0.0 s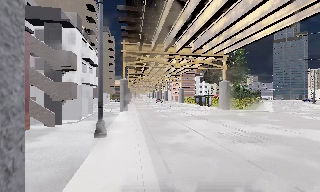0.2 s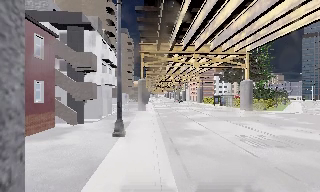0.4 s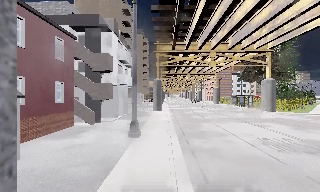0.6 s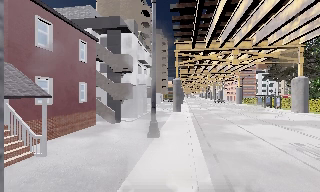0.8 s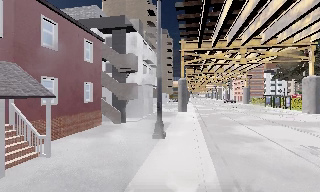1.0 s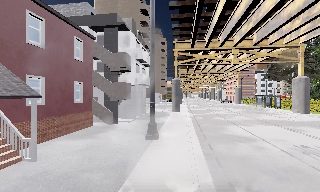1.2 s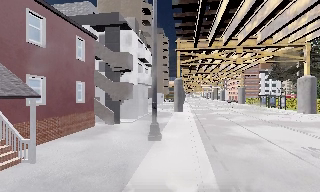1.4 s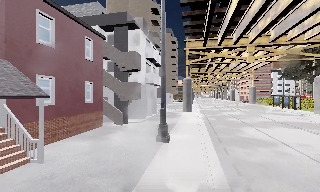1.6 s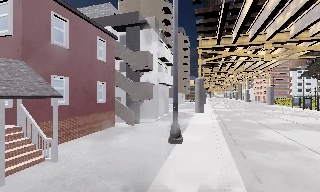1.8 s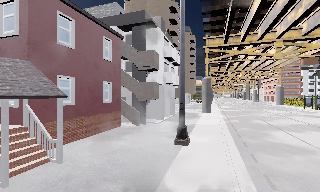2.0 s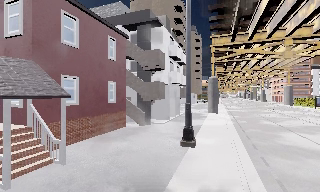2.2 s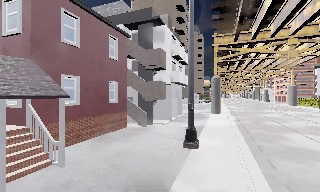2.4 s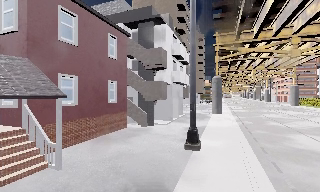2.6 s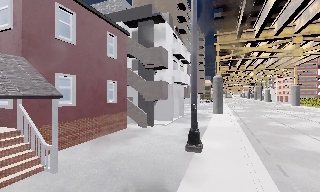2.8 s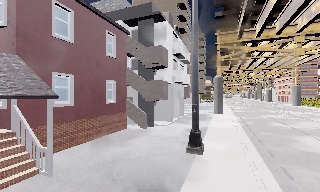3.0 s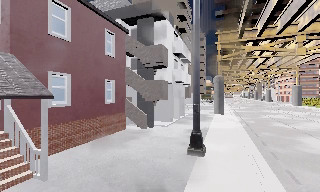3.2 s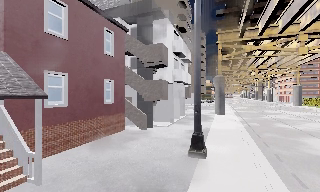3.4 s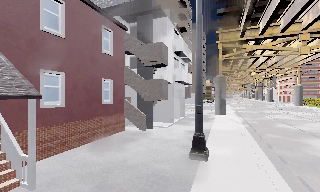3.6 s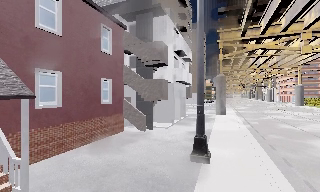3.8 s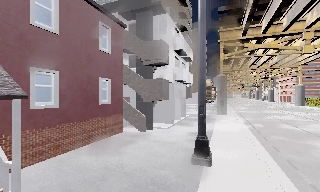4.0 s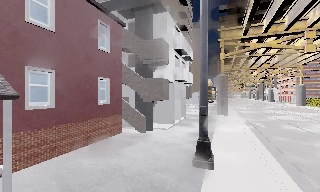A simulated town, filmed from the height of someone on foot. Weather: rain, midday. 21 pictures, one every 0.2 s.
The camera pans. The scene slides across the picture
to the right.
The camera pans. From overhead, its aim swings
counterclockwise.
0.0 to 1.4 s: The camera pans to its left, which is counterclockwise from overhead, by about 20 degrees. It travels forward, about 1.5 m, so what stands in front looms larger.
1.4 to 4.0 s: The camera travels forward, about 3 m, so what stands in front looms larger.
The film runs forward here.
